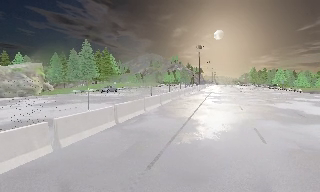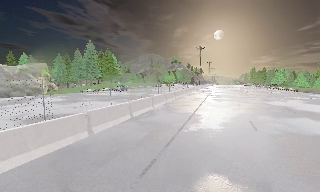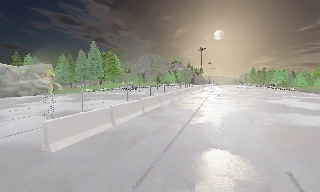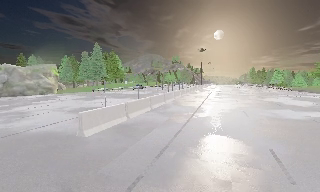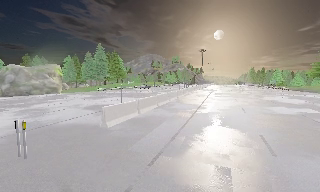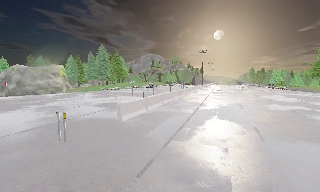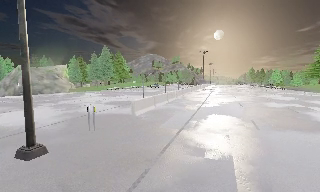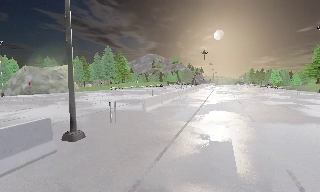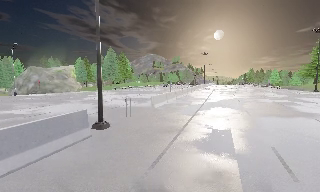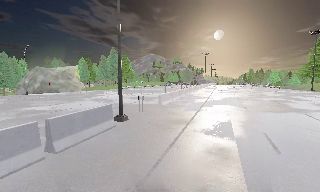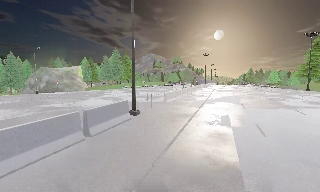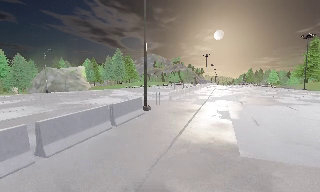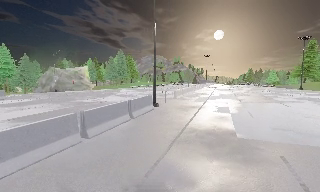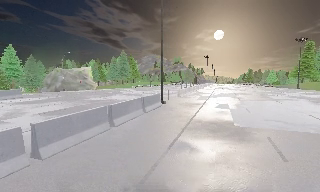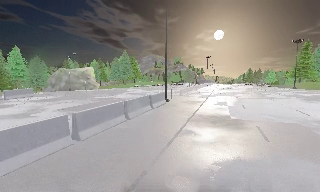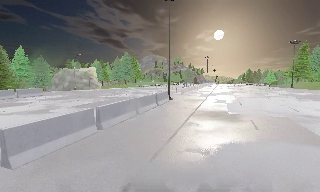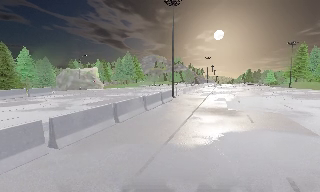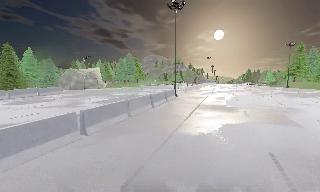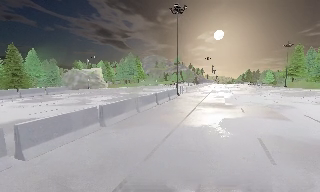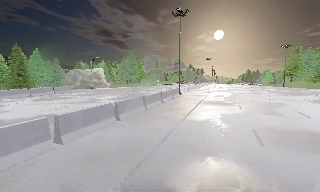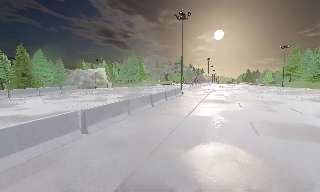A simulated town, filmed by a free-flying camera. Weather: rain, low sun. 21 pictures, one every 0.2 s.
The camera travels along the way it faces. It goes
backward.
0.0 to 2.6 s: The camera travels backward and to its left, about 20 m, so what stands in front gets smaller.
2.6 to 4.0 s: The camera travels backward, about 9 m, so what stands in front gets smaller.
The film runs backward here.
